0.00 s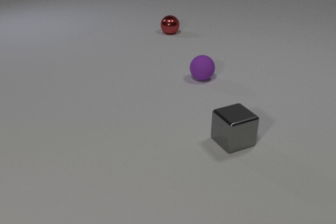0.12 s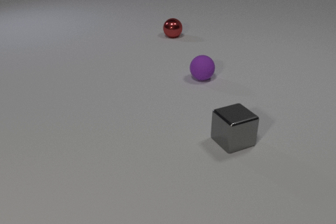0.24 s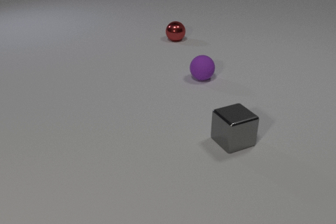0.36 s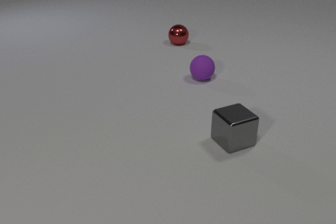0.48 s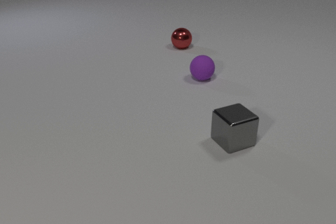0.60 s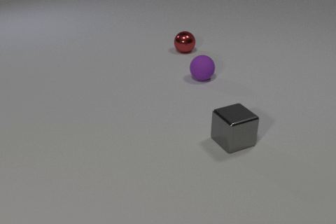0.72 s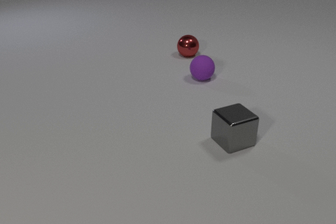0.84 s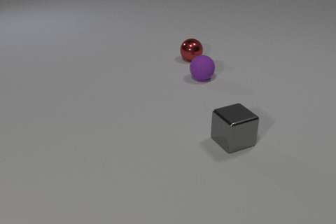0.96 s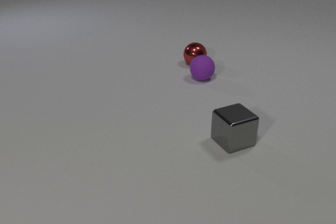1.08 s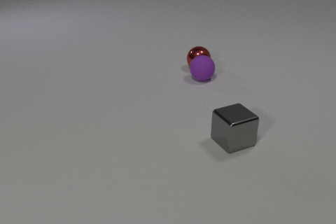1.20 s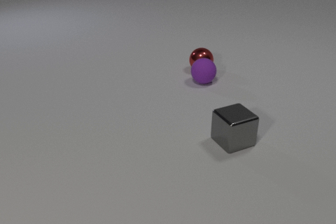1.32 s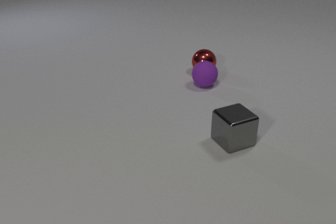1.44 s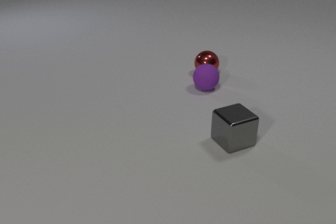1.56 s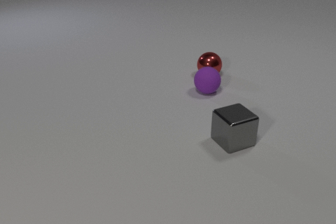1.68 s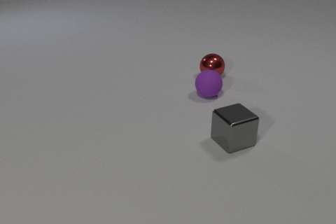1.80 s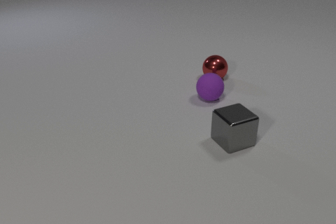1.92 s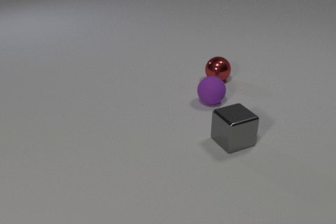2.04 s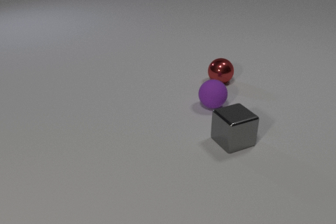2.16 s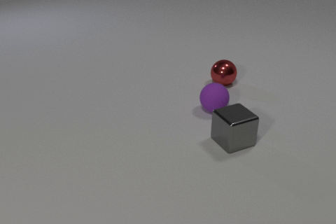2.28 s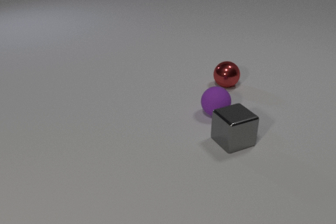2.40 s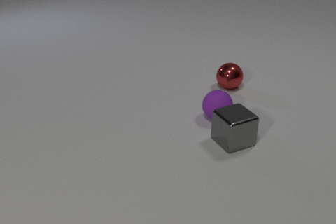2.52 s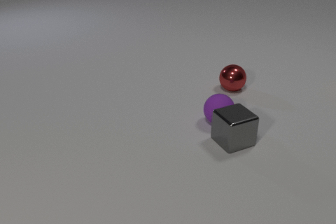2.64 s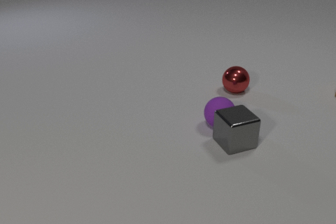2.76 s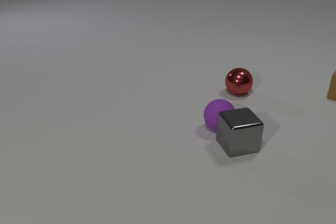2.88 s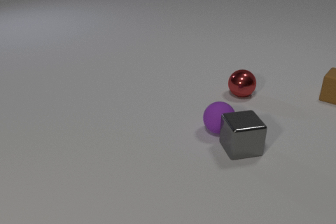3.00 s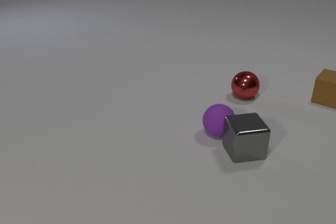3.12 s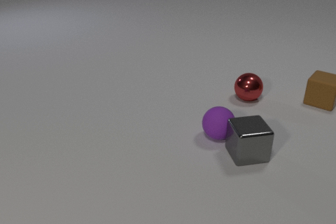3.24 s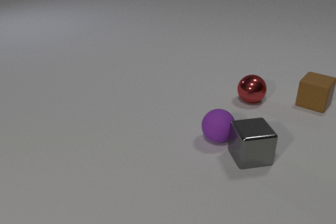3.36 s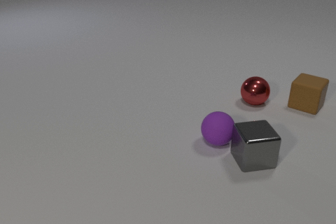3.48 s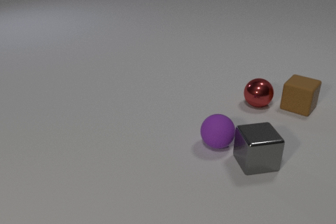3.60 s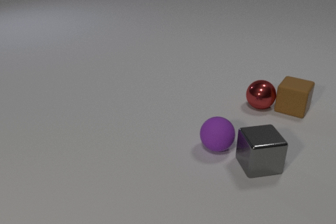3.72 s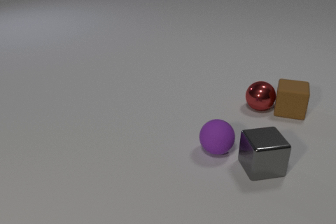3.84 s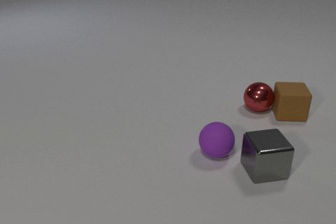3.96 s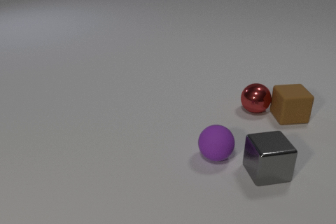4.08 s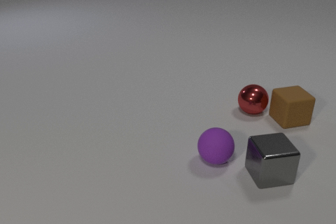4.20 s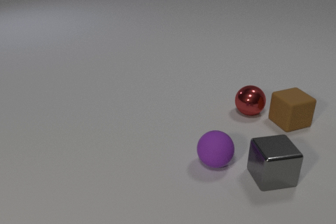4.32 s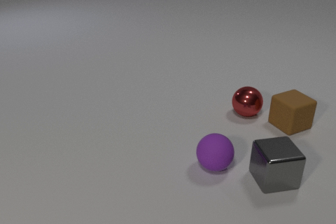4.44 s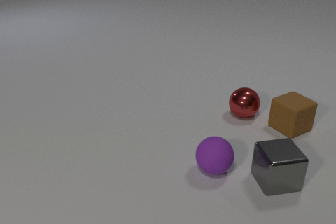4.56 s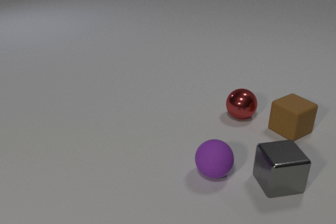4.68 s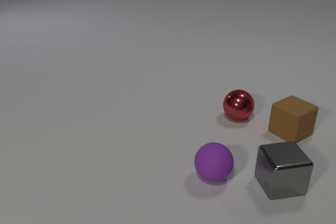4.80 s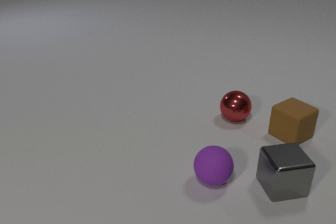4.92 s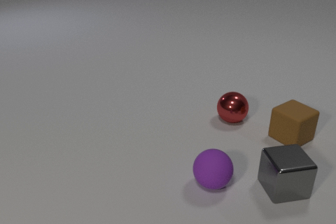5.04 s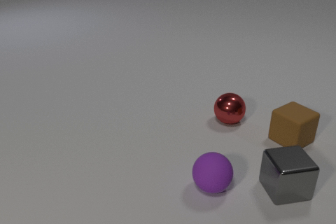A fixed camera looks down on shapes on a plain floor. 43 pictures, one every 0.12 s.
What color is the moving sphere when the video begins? red.
How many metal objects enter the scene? 0.
How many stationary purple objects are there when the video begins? 1.
0.00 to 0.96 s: The red metal sphere rolls toward the camera.
0.96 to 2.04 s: The red metal sphere rolls toward the camera and to the right. The purple rubber sphere rolls toward the camera. The red metal sphere and the purple rubber sphere collide.
2.04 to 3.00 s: The red metal sphere rolls toward the camera and to the right. The purple rubber sphere rolls toward the camera. The brown rubber cube comes in at the right edge, slides toward the camera and to the left. The gray metal cube slides toward the camera and to the right. The purple rubber sphere and the gray metal cube collide.
3.00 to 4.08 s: The red metal sphere rolls toward the camera. The purple rubber sphere rolls toward the camera. The brown rubber cube slides toward the camera and to the left, spins so that its near face slides to the right, counterclockwise seen from above. The gray metal cube slides toward the camera and to the right. The red metal sphere and the brown rubber cube collide.
4.08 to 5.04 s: The red metal sphere rolls toward the camera and to the left. The purple rubber sphere rolls toward the camera. The brown rubber cube slides toward the camera, spins so that its near face slides to the right, counterclockwise seen from above. The gray metal cube slides toward the camera and to the right.
